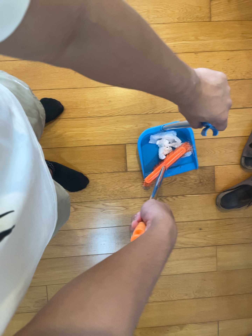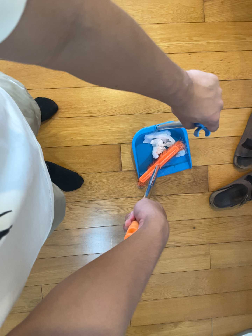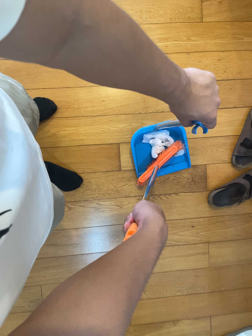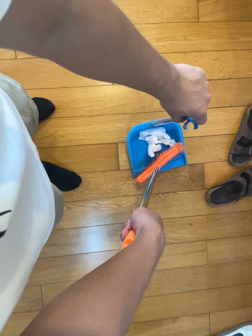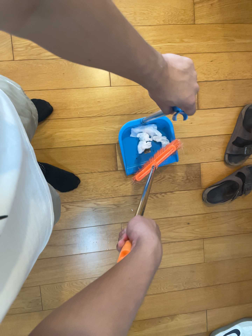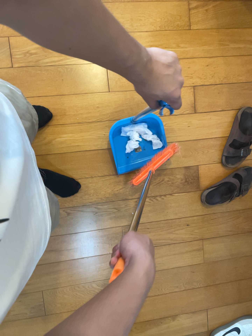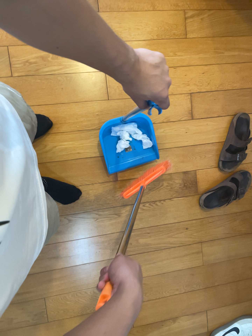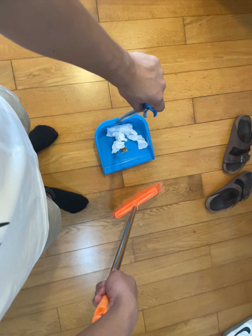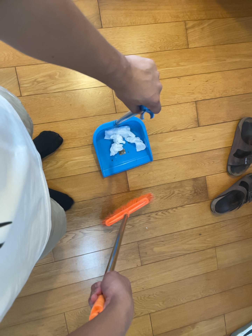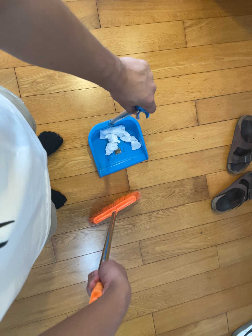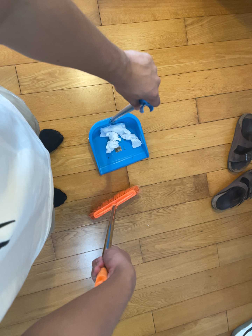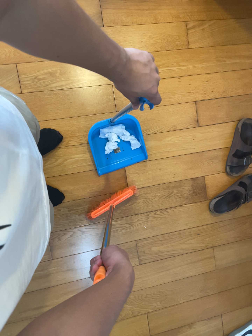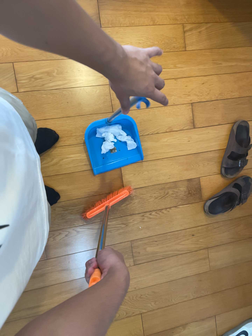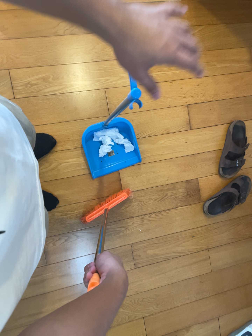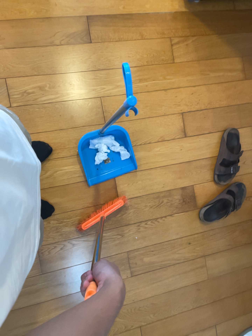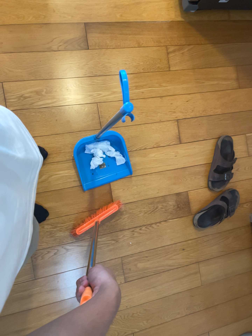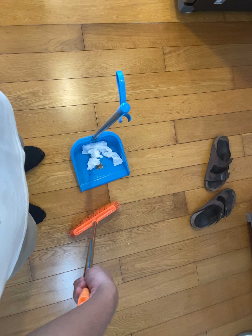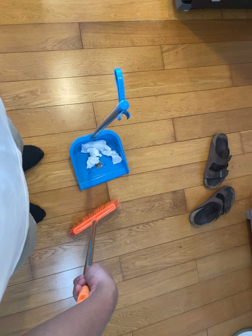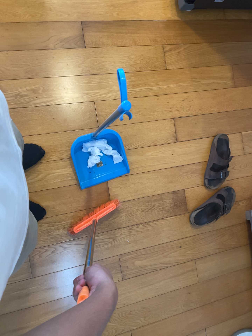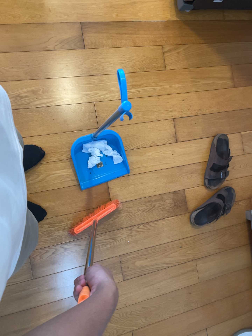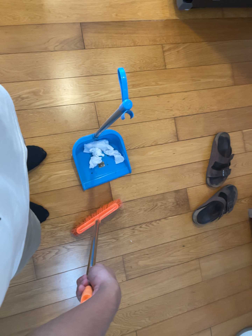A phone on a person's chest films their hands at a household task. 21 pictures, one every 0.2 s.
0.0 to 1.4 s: The camera travels to its left, backward and toward the top of its view, about 18 cm.
1.4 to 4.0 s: The camera shifts only a little, or ends up much as it began.
The film runs forward here.
